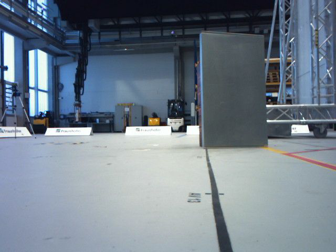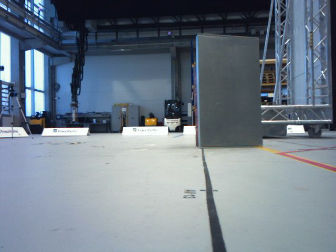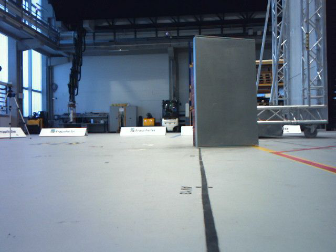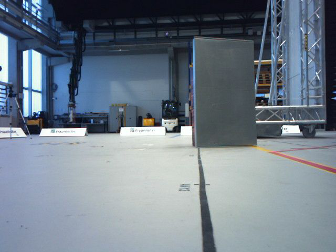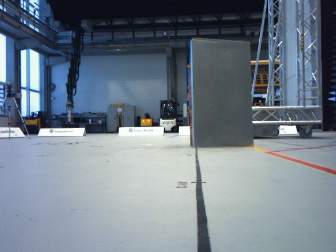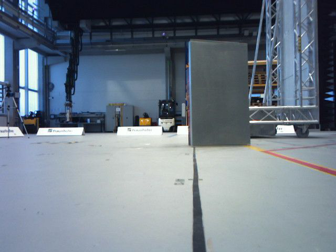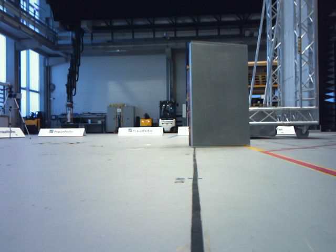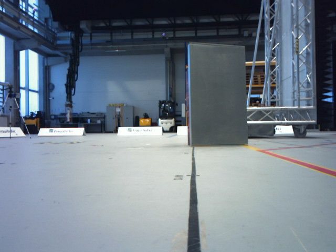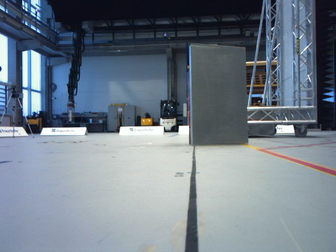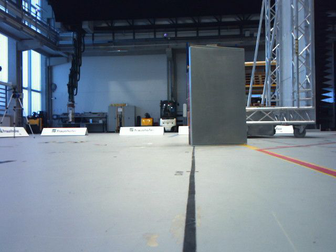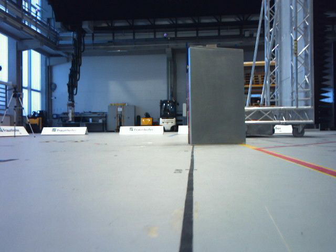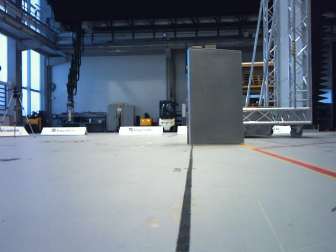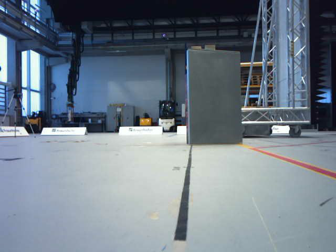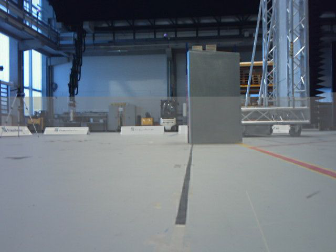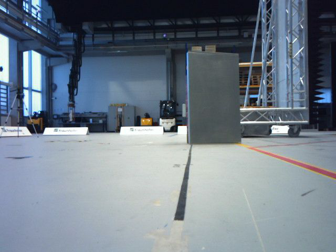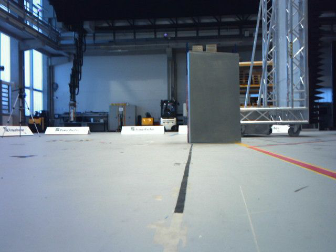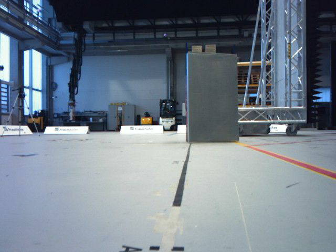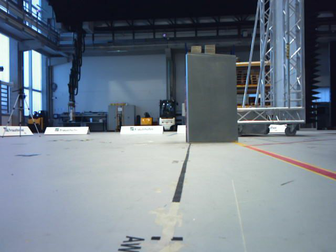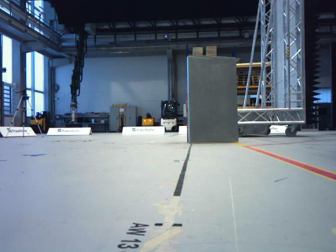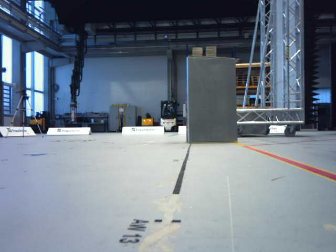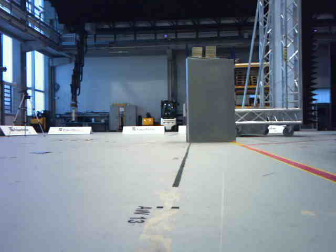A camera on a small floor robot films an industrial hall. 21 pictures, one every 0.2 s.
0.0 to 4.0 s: The camera travels backward, about 0.8 m, so what stands in front gets smaller.
The film runs backward here.
